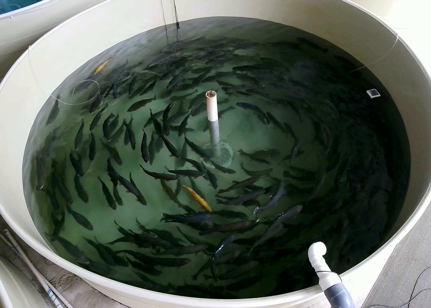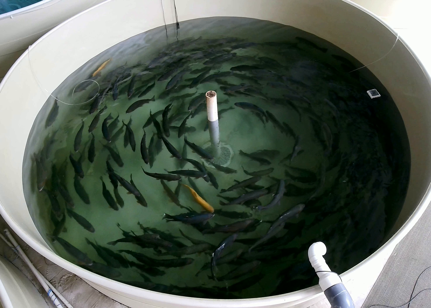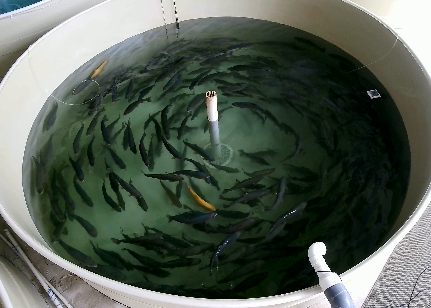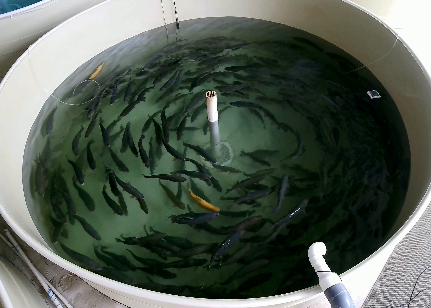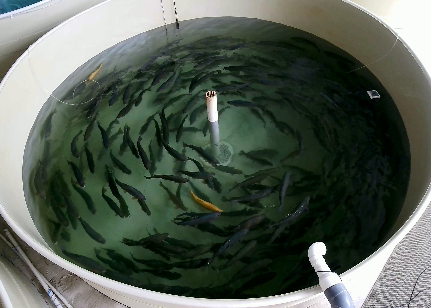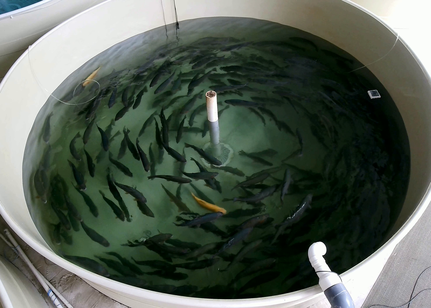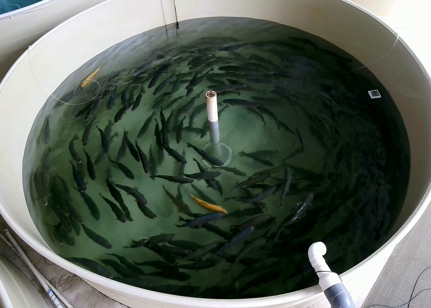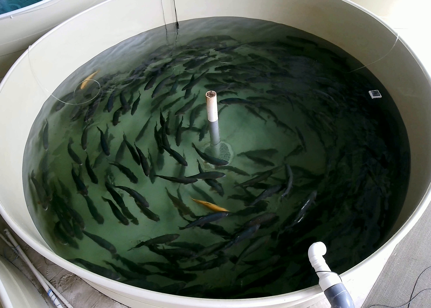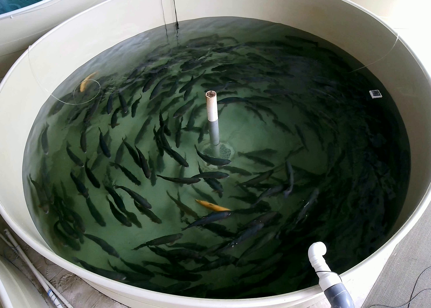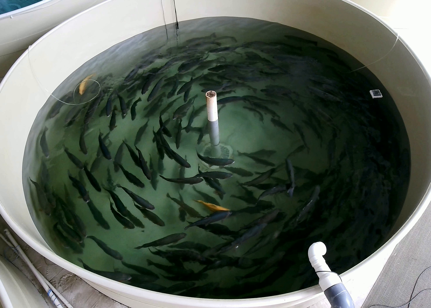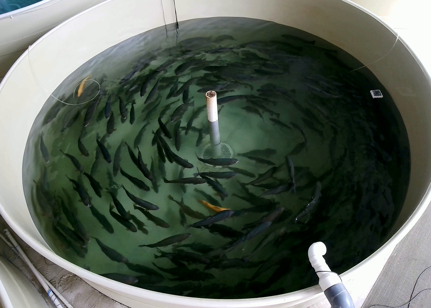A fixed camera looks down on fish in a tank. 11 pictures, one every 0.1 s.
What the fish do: Normal cruising.
